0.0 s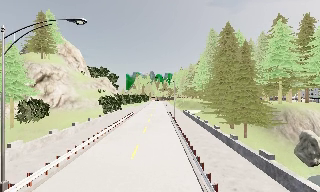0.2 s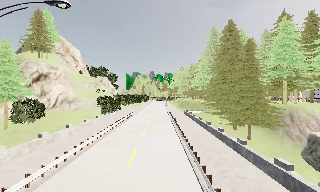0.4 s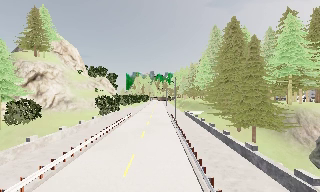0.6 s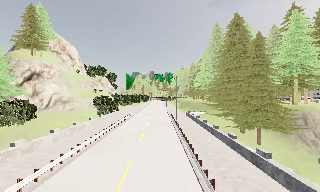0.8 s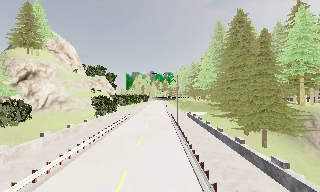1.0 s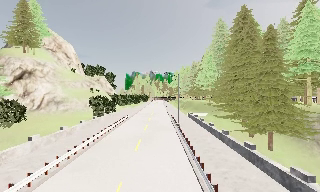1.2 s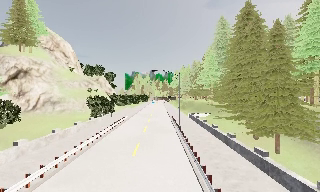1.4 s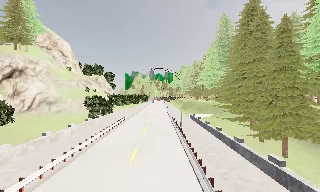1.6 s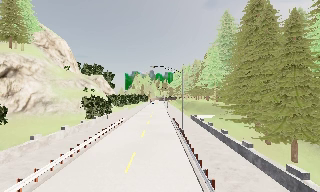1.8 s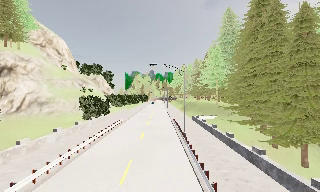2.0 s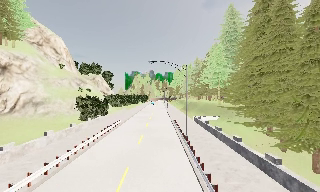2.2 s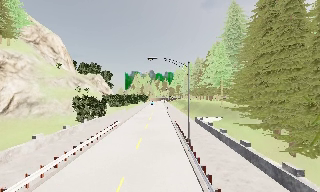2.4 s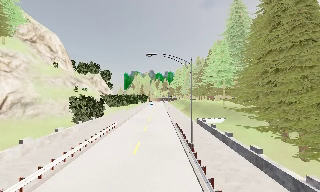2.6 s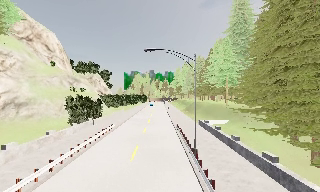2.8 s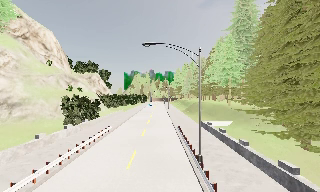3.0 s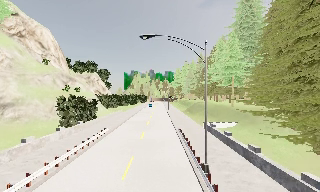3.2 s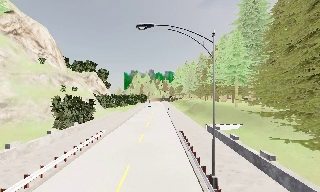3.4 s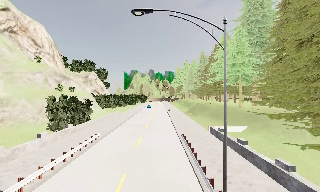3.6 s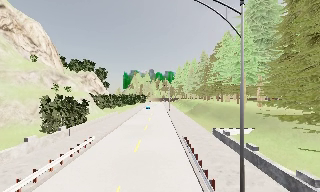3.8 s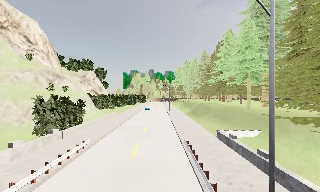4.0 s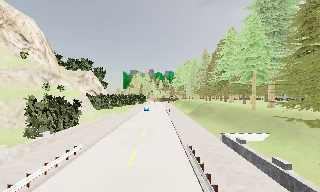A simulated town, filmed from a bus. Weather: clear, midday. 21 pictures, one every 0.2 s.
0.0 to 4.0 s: The camera travels forward, about 25 m, so what stands in front looms larger.
The film runs forward here.
